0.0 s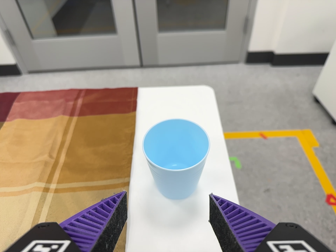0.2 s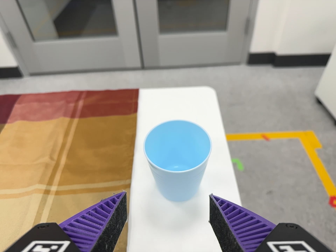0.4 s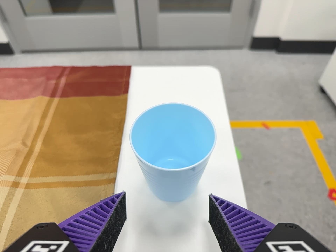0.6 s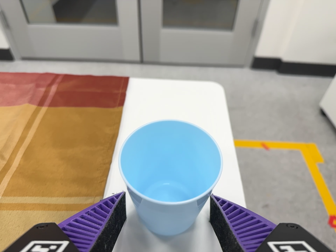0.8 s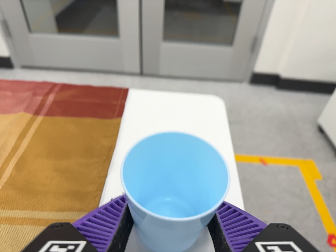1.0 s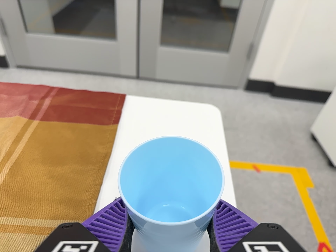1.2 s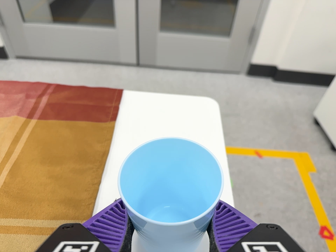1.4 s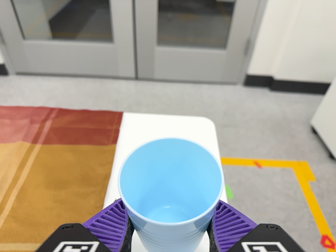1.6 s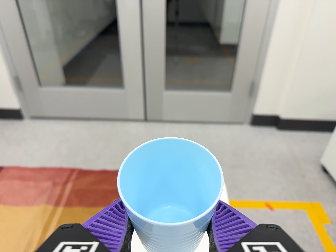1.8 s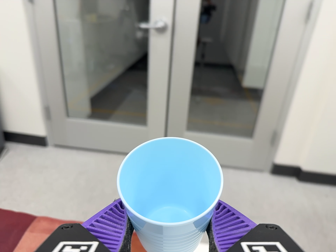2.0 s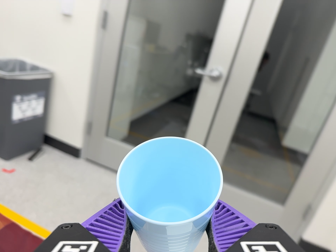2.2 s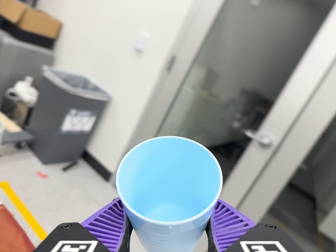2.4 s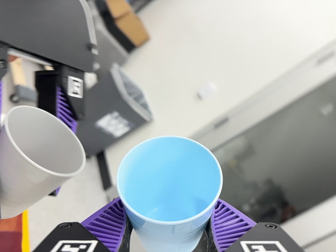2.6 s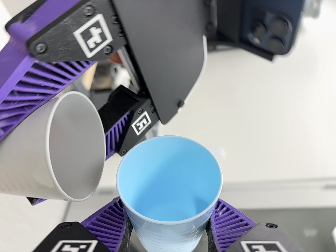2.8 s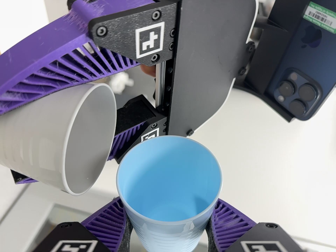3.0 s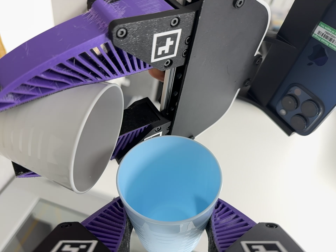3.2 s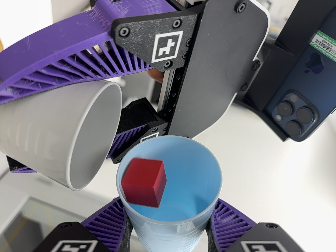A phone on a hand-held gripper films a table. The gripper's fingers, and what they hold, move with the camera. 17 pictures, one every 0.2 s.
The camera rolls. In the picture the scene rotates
clockwise.
0.0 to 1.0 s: The camera travels forward, about 10 cm, so what stands in front looms larger.
1.0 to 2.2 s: The scene slides to the right, as the camera pans about 20 degrees to its left. It travels toward the top of its view and to its left, about 28 cm, so close, fixed things drift downward. Its aim tips toward the top of its view by about 30 degrees, and the scene shifts downward. It rolls about its line of sight by about 30 degrees, and the scene rotates clockwise.
2.2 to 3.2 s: The camera travels to its left, about 18 cm, so close, fixed things drift to the right. Its aim tips toward the top of its view by about 20 degrees, and the scene shifts downward. It rolls about its line of sight by about 85 degrees, and the scene rotates clockwise.
The film runs backward here.
